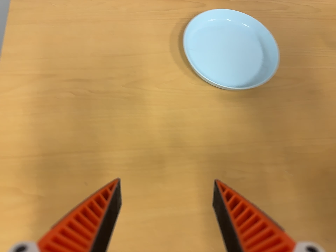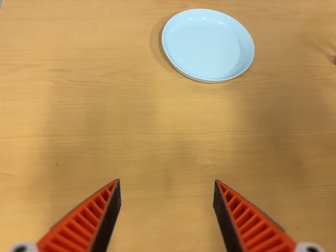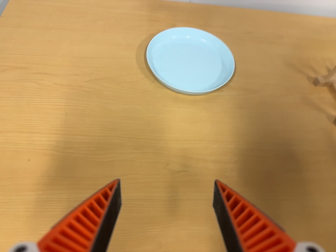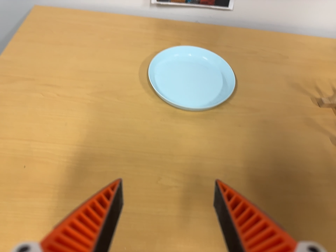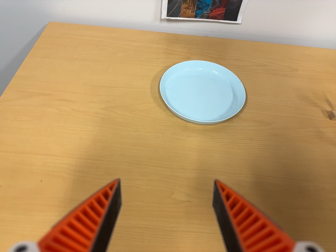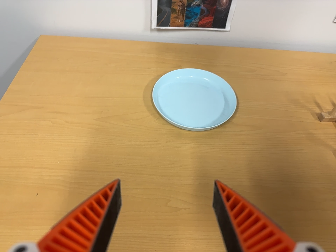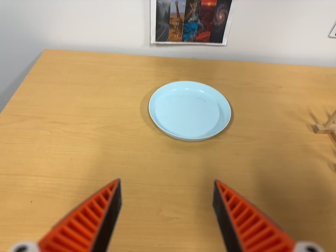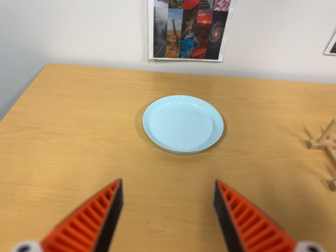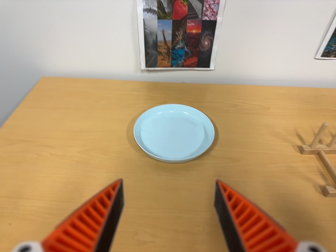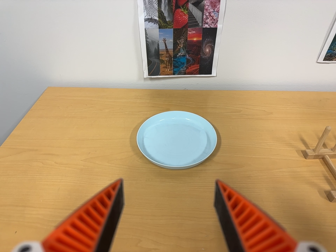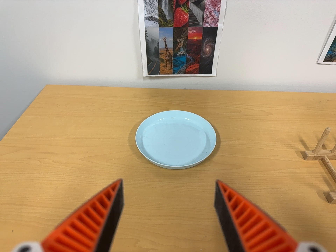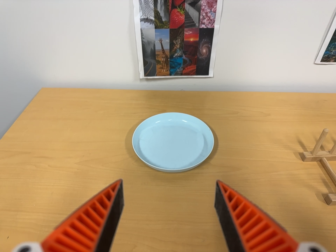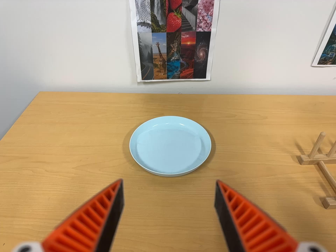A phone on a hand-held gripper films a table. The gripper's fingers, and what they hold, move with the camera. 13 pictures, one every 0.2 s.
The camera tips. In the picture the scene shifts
downward.
0.0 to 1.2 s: The camera travels to its right and toward the bottom of its view, about 18 cm, so close, fixed things drift to the left. Its aim tips toward the top of its view by about 20 degrees.
1.2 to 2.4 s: The camera travels to its right, about 7 cm, so close, fixed things drift to the left.
The film runs backward here.
